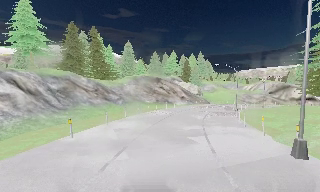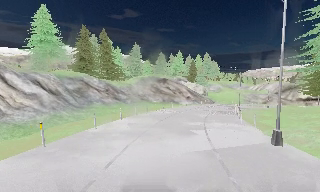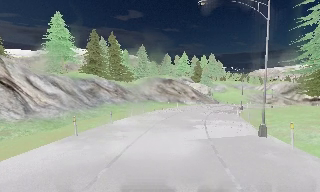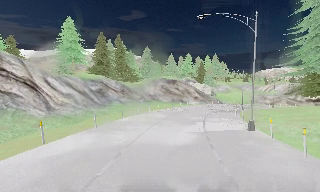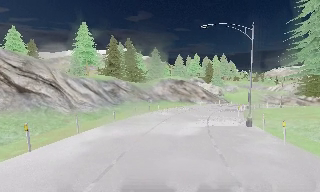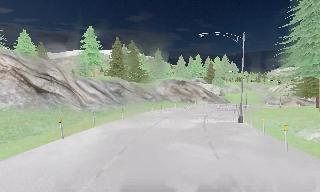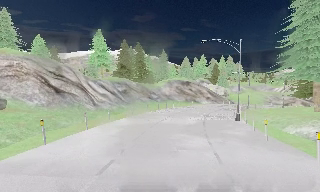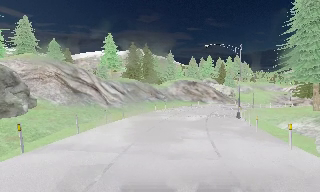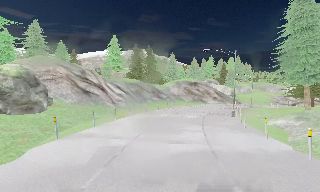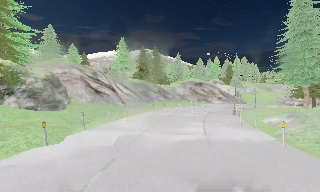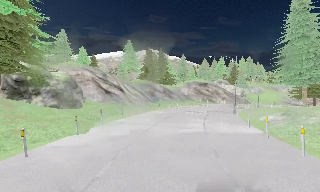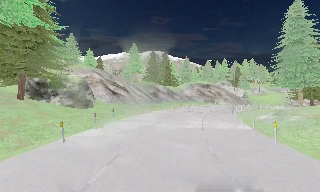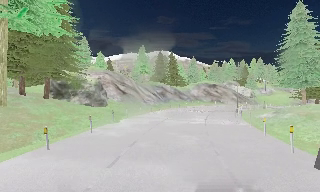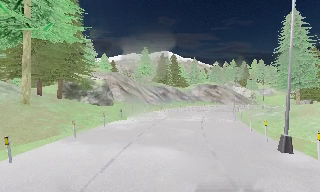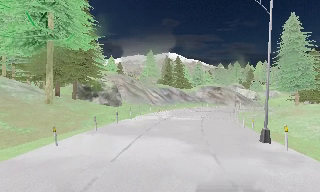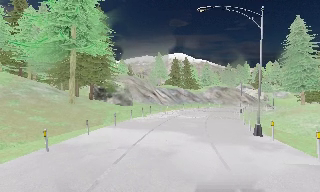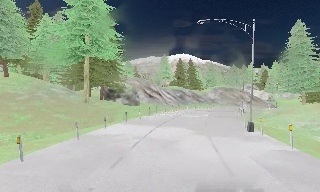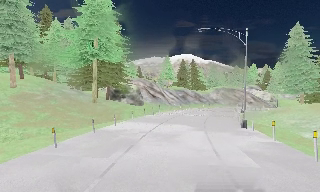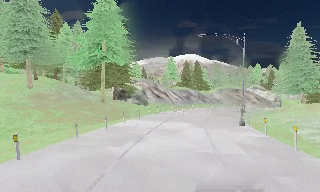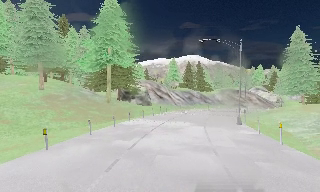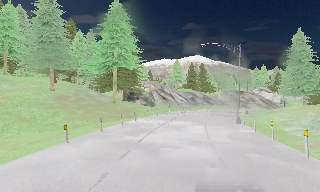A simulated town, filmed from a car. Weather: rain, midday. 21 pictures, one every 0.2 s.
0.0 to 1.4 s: The camera swings to its left by about 15 degrees, and the scene slides to the right. It travels backward, about 12 m, so what stands in front gets smaller.
1.4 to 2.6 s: The camera travels backward, about 10 m, so what stands in front gets smaller.
2.6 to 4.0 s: The camera swings to its left by about 10 degrees, and the scene slides to the right. It travels backward, about 10 m, so what stands in front gets smaller. It loses speed.
The film runs backward here.
